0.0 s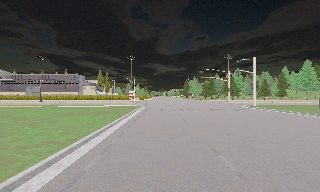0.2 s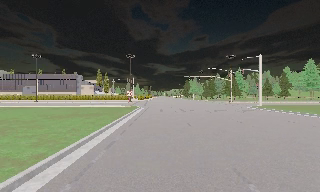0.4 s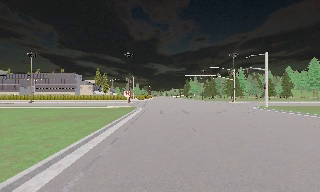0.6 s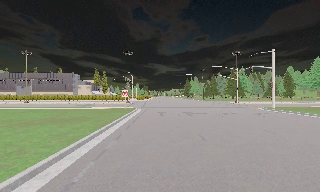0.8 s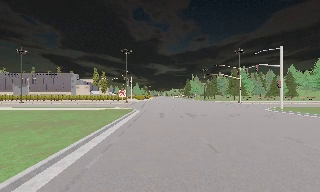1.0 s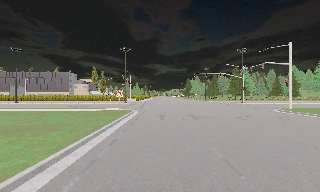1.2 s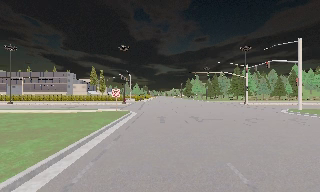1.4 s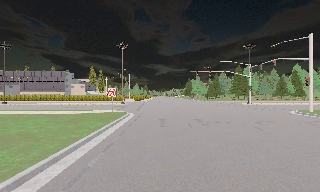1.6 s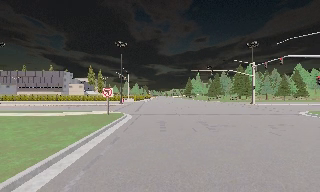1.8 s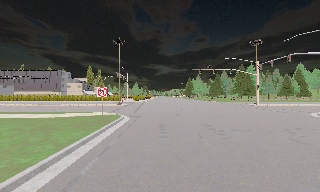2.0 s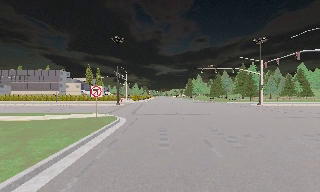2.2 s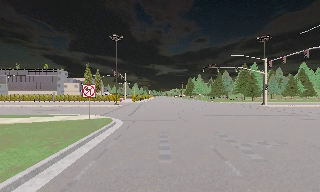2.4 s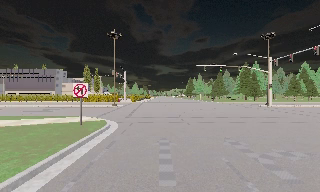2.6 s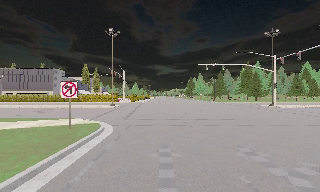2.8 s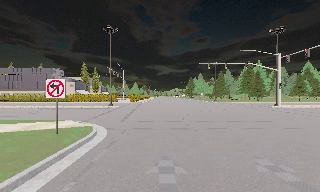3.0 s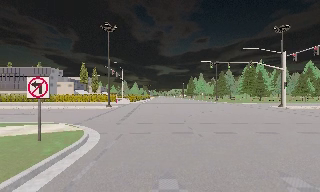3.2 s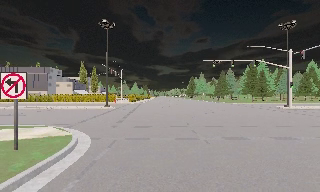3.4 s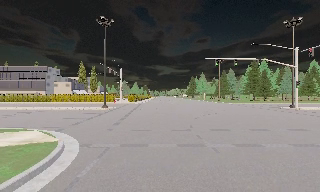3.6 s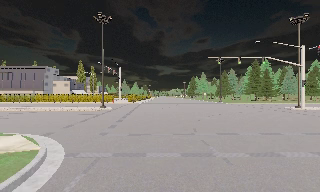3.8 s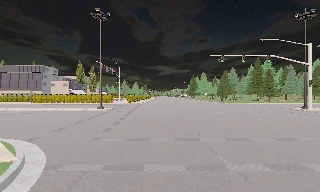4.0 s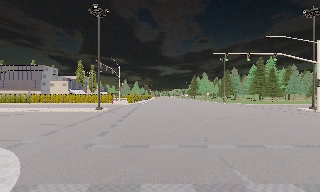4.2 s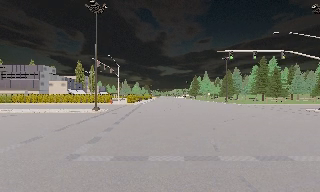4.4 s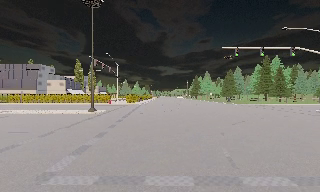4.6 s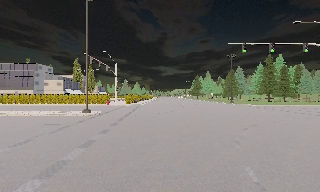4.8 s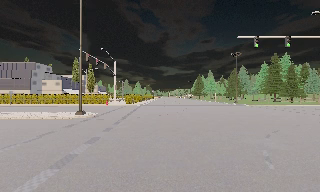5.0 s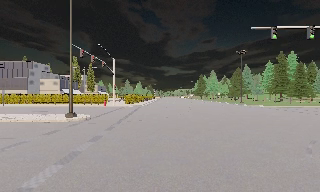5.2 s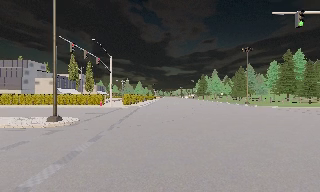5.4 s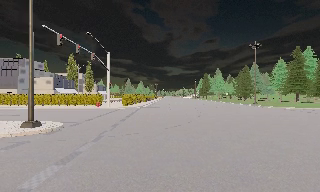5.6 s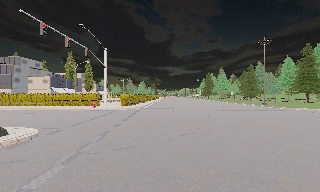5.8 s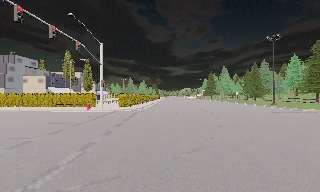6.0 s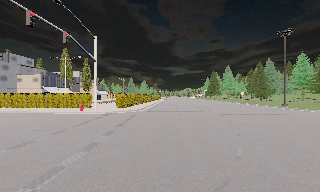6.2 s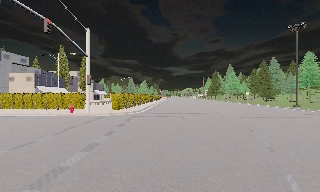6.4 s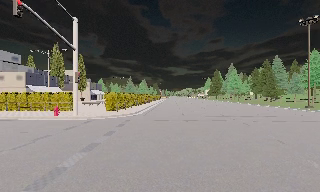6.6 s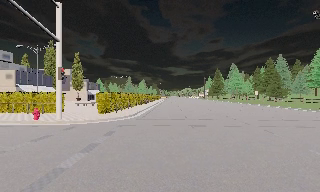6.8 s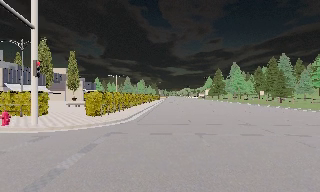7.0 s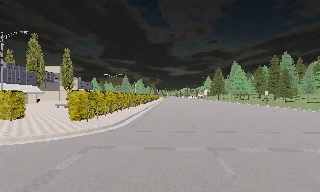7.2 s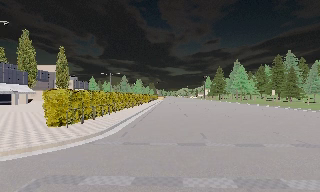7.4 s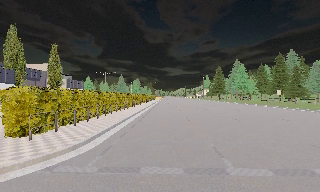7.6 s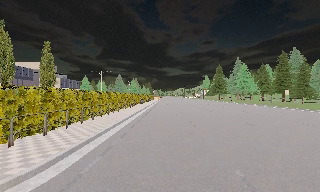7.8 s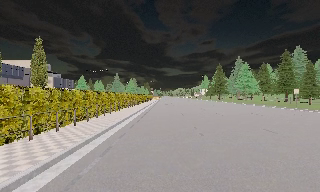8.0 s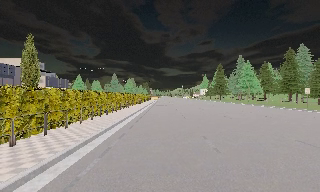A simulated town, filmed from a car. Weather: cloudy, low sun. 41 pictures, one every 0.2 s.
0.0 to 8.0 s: The camera travels forward, about 60 m, so what stands in front looms larger. It gains speed.
The film runs forward here.
